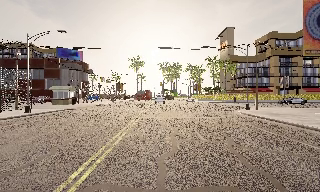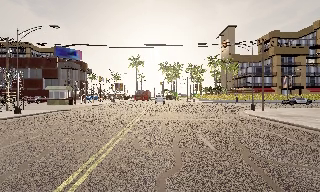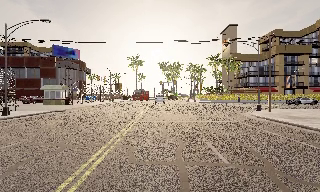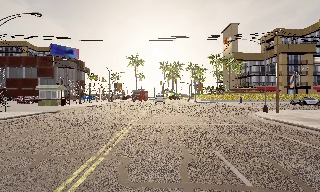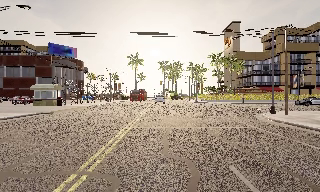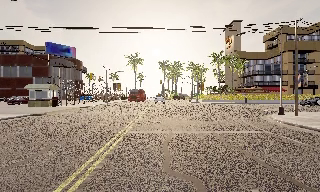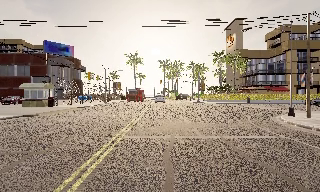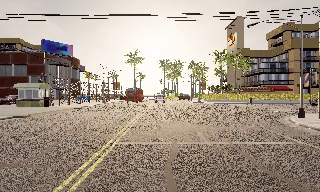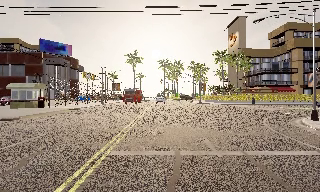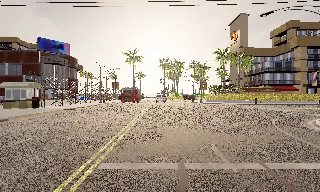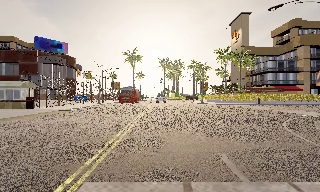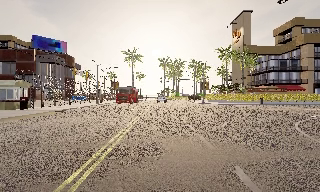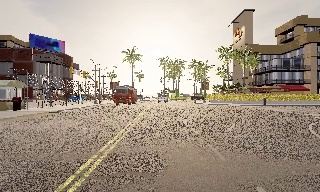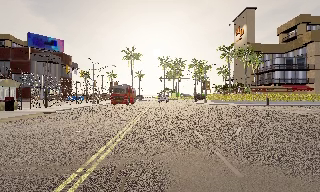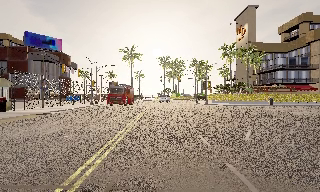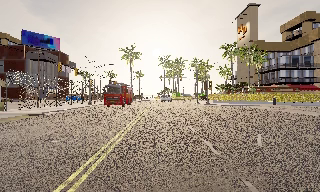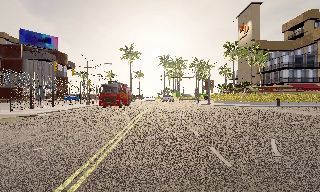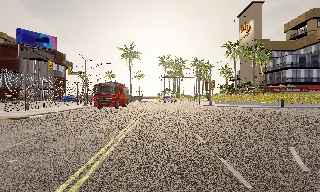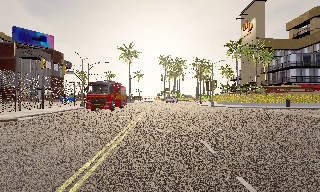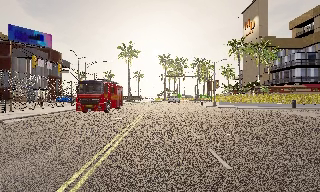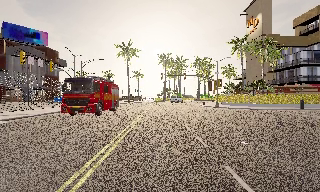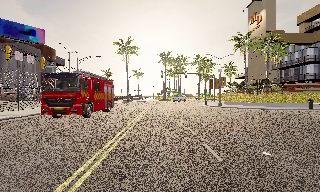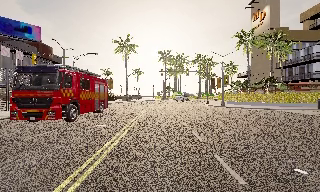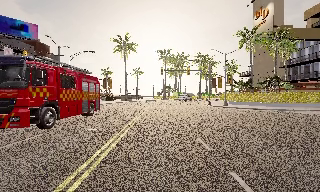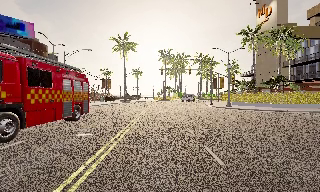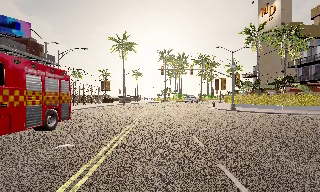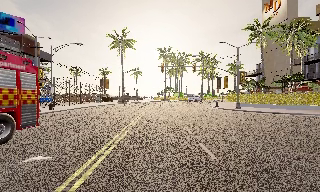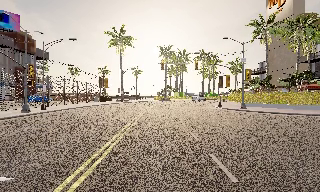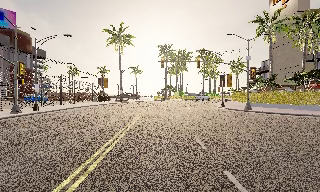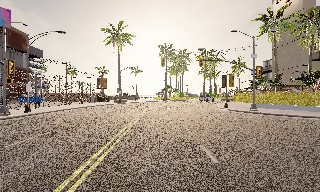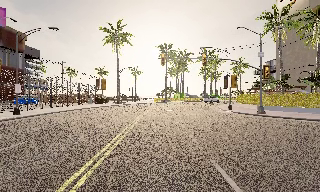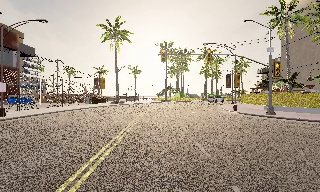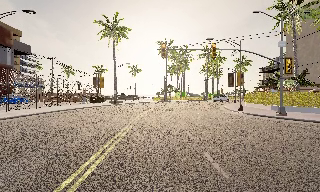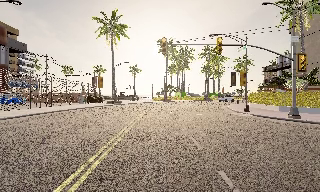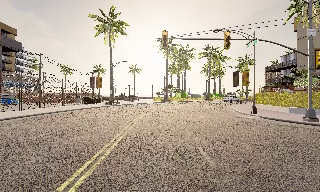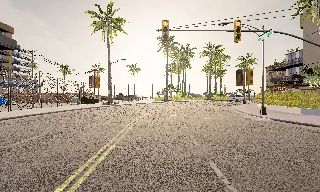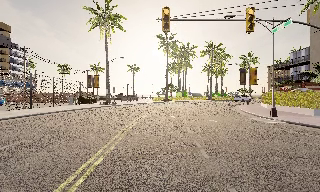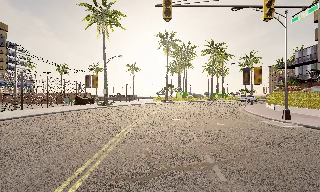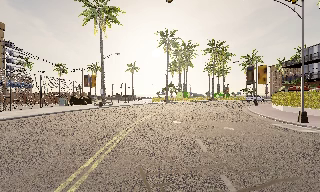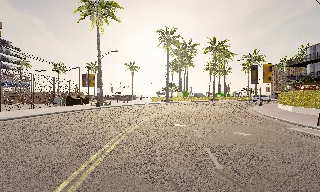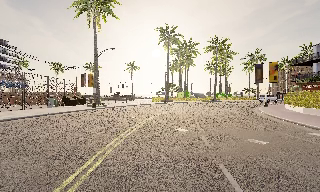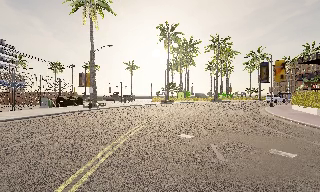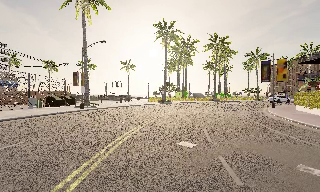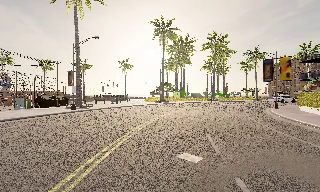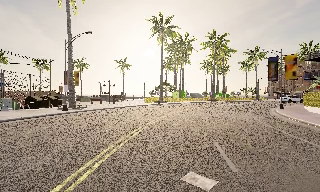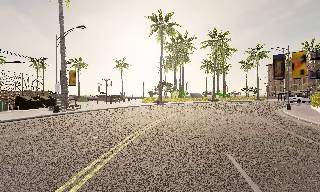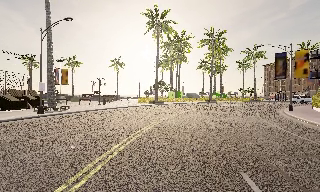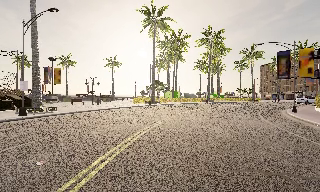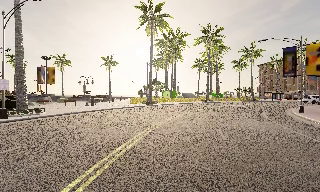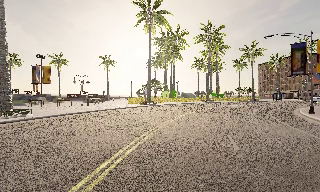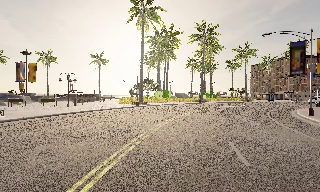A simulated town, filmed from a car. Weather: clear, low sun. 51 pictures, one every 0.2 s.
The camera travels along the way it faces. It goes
forward.
0.0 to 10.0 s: The camera travels forward, about 55 m, so what stands in front looms larger.
The film runs forward here.
